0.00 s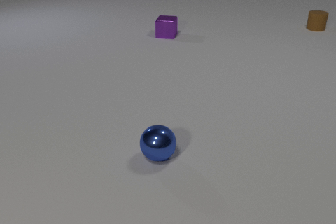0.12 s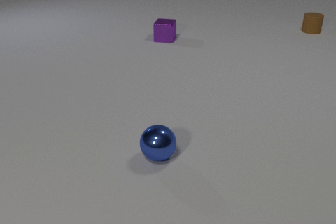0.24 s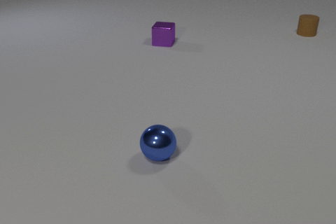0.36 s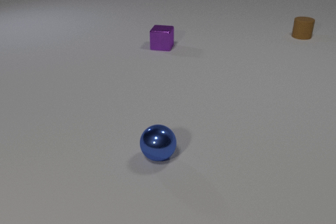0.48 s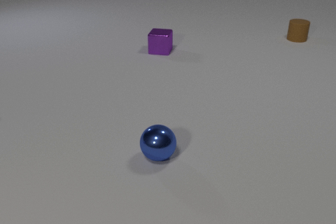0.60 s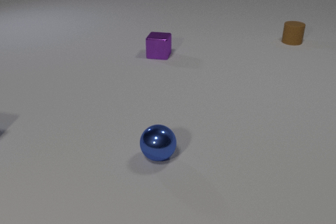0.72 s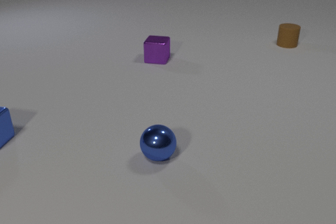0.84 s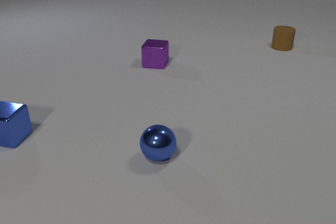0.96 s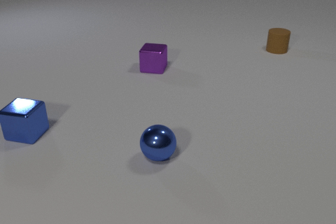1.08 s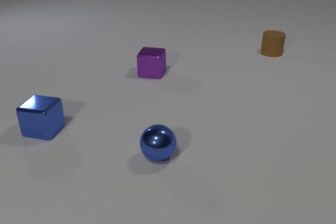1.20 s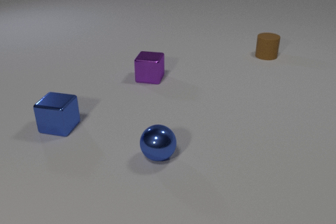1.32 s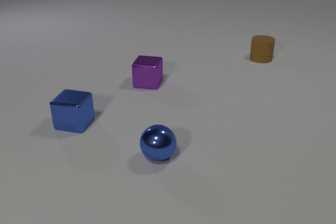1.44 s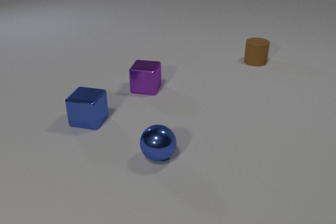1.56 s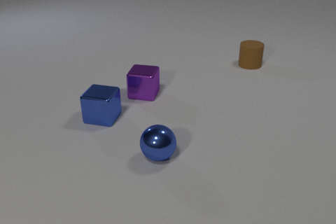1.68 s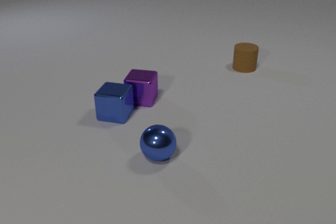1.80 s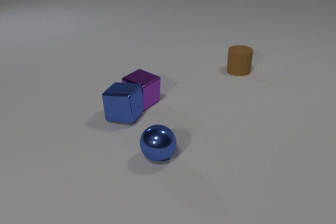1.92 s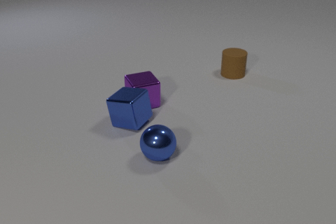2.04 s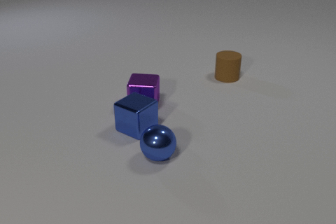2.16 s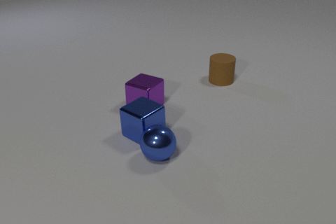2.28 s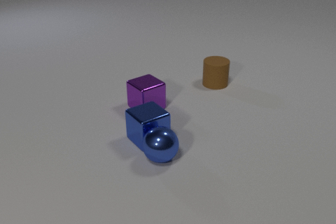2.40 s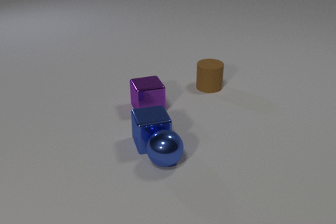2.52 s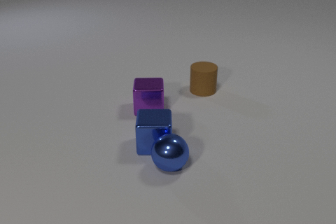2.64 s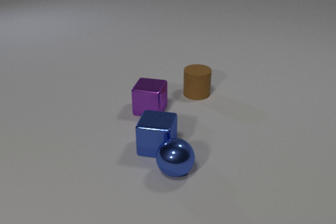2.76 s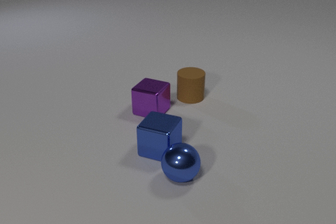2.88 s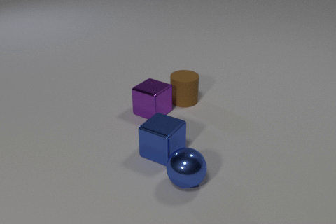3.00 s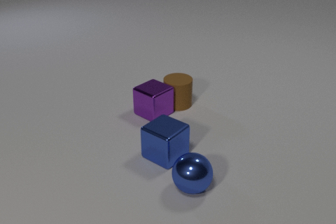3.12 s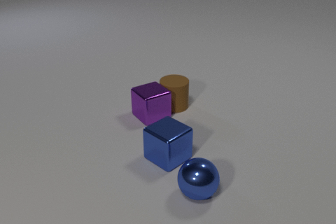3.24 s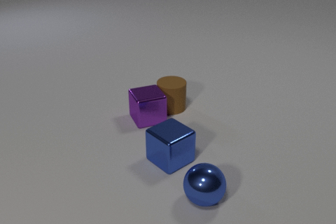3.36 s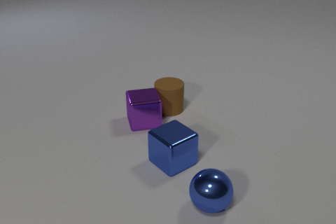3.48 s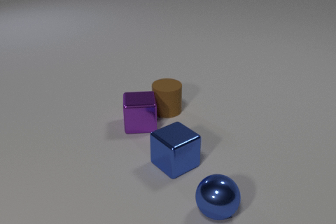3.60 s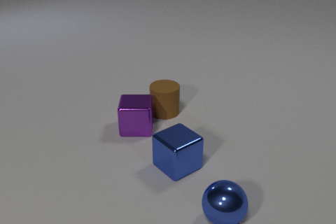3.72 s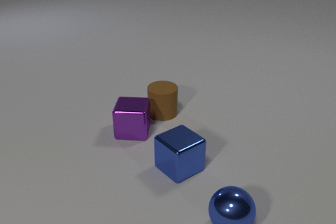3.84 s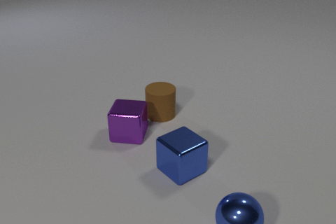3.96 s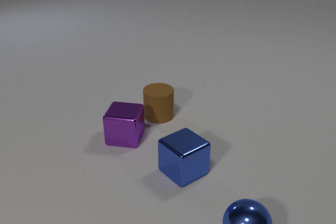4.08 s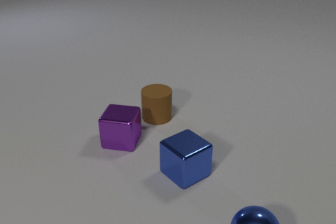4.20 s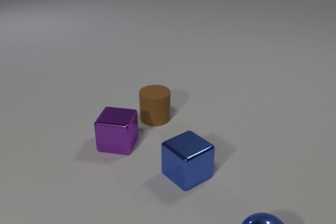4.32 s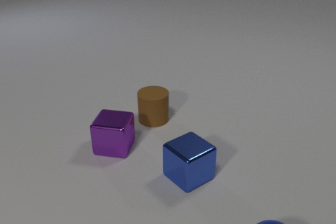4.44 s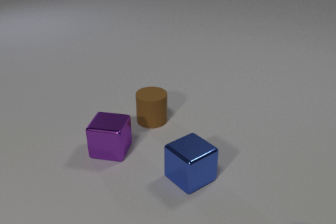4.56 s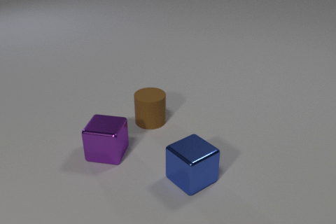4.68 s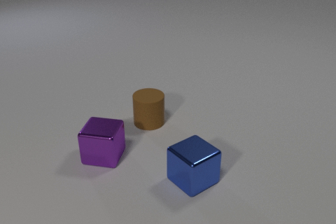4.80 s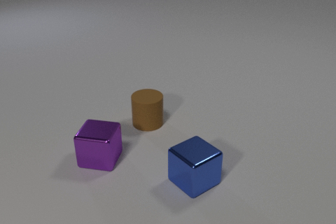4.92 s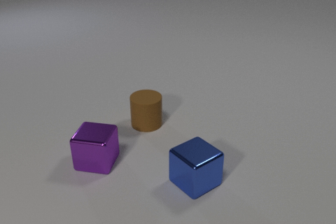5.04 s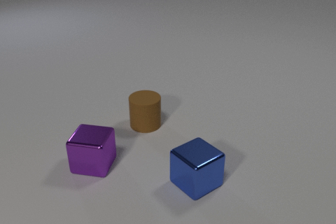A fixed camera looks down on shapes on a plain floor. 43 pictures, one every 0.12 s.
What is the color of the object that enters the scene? blue.
How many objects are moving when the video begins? 2.
Are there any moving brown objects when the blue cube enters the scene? yes.
0.00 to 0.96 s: The blue metal cube comes in at the left edge, slides to the right. The purple metal cube slides toward the camera. The brown rubber cylinder slides toward the camera and to the left.
0.96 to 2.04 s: The blue metal cube slides to the right, spins clockwise seen from above by about 15 degrees, its near face sliding to the left. The purple metal cube slides toward the camera, spins so that its near face slides to the left, clockwise seen from above. The brown rubber cylinder slides toward the camera and to the left. The blue metal cube and the purple metal cube collide.
2.04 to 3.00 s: The blue metal cube slides toward the camera and to the right, spins clockwise seen from above by about 90 degrees, its near face sliding to the left. The purple metal cube slides toward the camera and to the right, spins so that its near face slides to the left, clockwise seen from above. The blue metal sphere rolls toward the camera and to the right. The brown rubber cylinder slides toward the camera and to the left. The blue metal cube and the blue metal sphere collide. The purple metal cube and the brown rubber cylinder collide.
3.00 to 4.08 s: The blue metal cube slides toward the camera and to the right. The purple metal cube slides toward the camera and to the left, spins so that its near face slides to the left, clockwise seen from above. The blue metal sphere rolls toward the camera and to the right. The brown rubber cylinder slides toward the camera and to the left.
4.08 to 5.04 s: The blue metal cube slides toward the camera and to the right. The purple metal cube slides toward the camera and to the left. The blue metal sphere rolls to the right and toward the camera, leaves at the bottom edge. The brown rubber cylinder slides toward the camera and to the left.
